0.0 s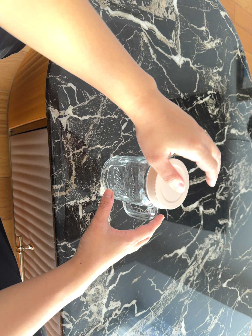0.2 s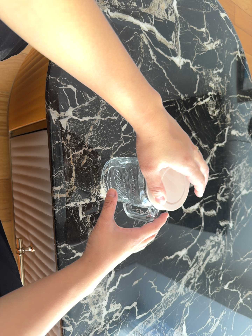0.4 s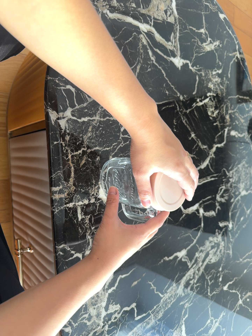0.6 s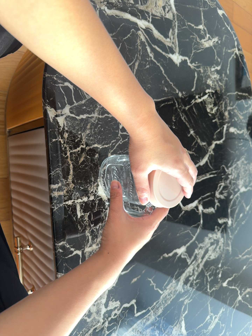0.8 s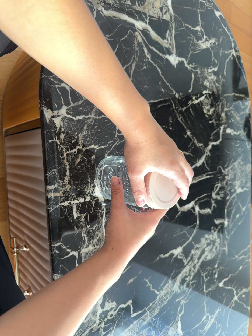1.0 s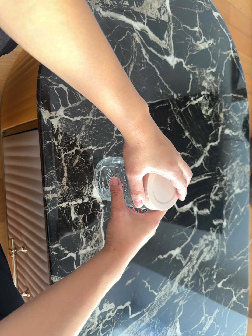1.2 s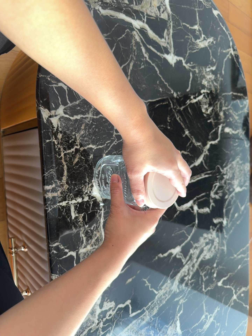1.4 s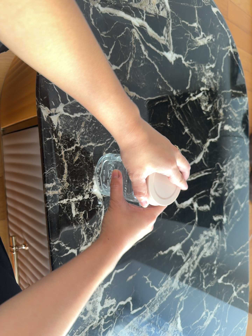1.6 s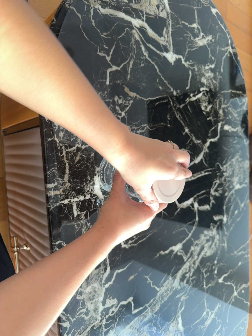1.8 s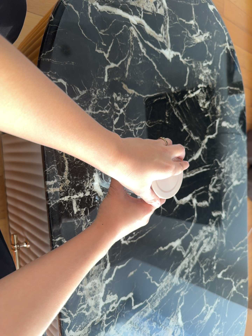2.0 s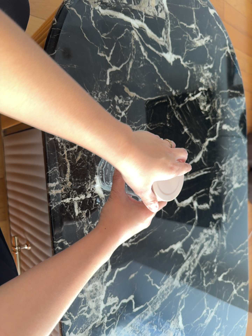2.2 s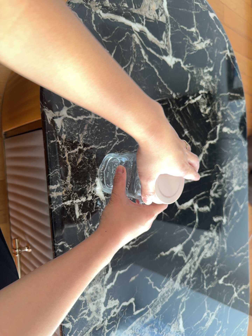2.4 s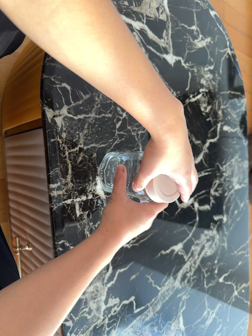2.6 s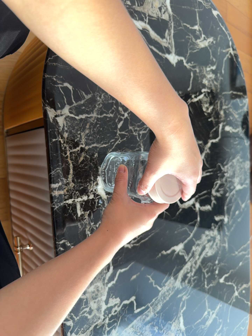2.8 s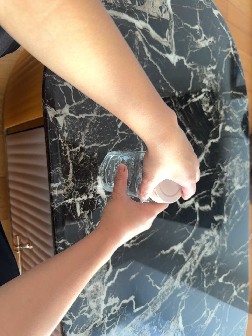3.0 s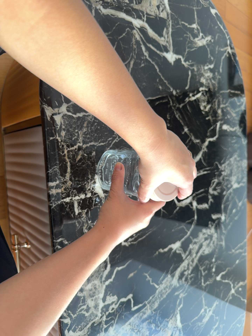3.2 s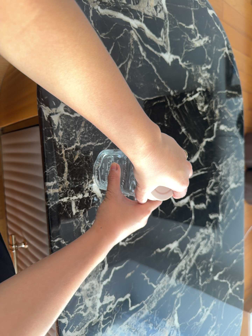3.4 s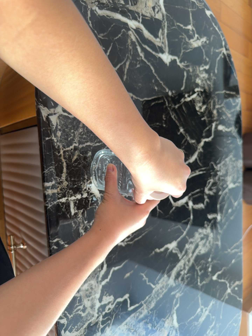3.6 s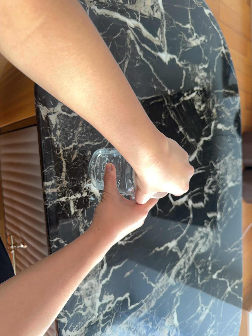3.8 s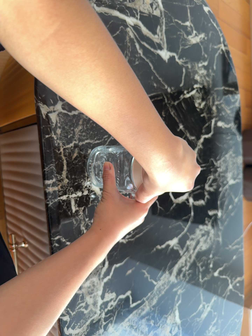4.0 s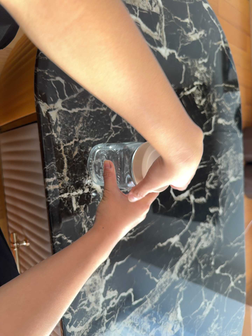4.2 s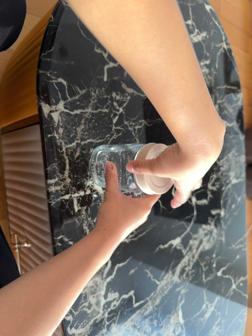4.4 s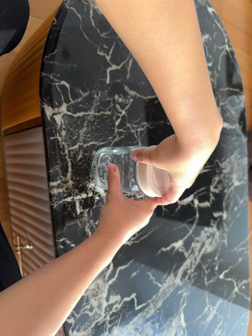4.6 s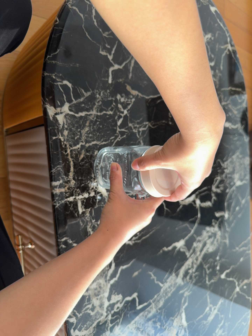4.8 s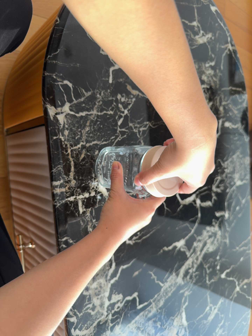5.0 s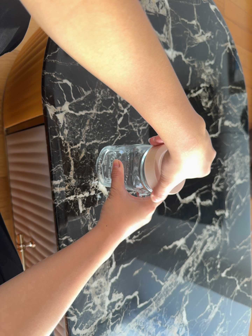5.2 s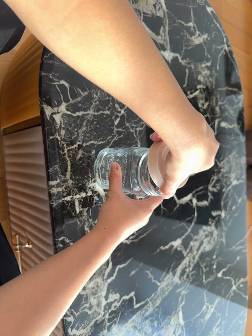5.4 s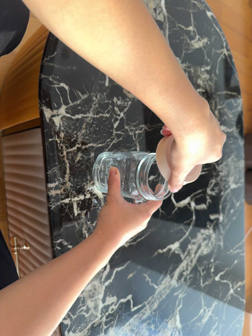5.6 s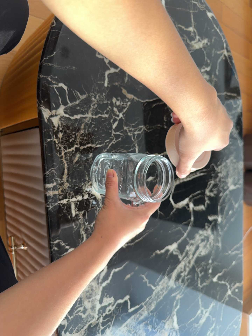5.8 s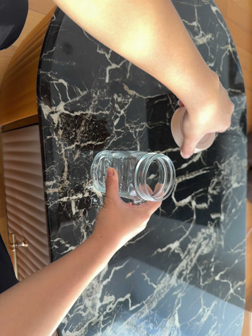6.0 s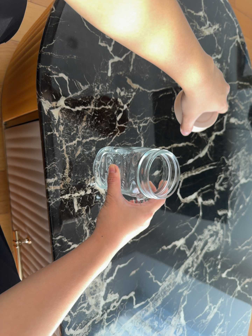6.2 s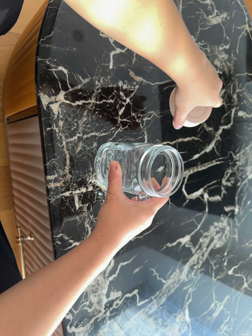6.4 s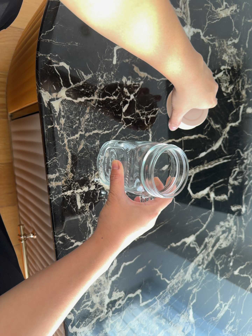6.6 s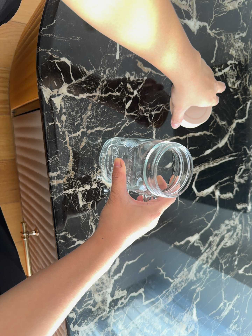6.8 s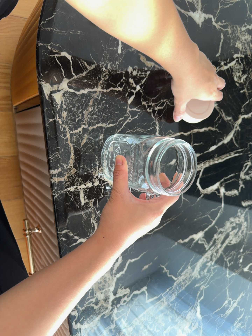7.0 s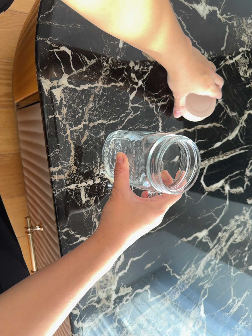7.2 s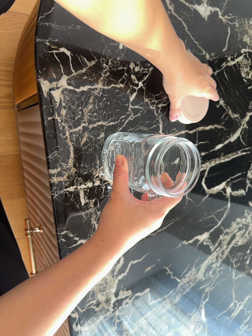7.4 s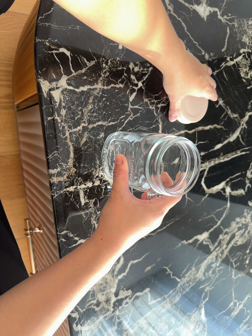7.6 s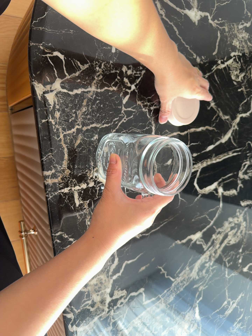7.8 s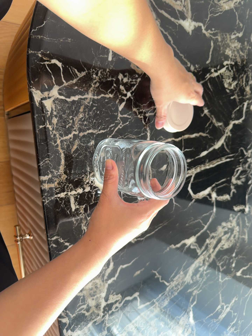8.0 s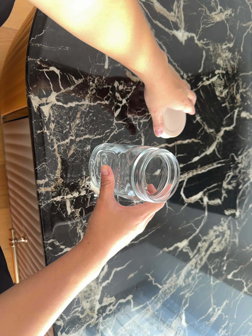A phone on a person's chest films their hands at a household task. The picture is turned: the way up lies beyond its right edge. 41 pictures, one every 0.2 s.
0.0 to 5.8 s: The camera shifts only a little, or ends up much as it began.
5.8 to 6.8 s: The camera travels forward, about 6 cm, so what stands in front looms larger.
6.8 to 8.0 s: The camera shifts only a little, or ends up much as it began.
The film runs forward here.
